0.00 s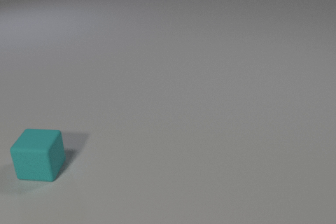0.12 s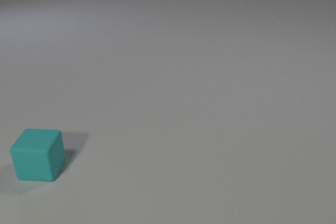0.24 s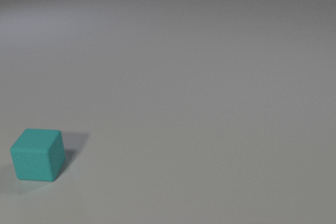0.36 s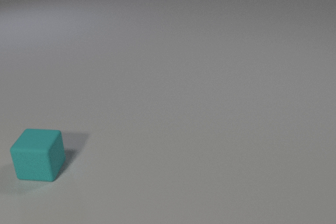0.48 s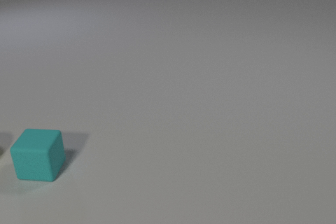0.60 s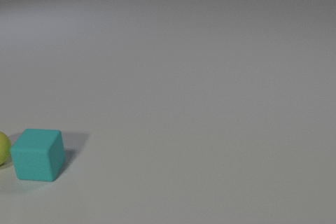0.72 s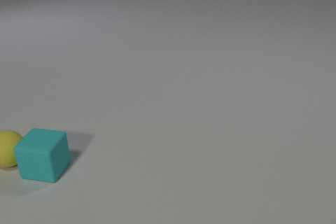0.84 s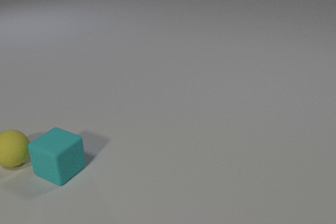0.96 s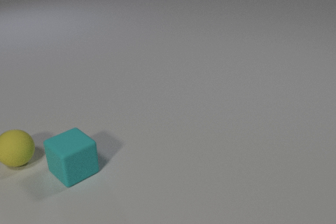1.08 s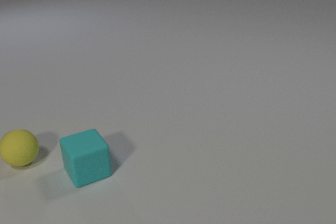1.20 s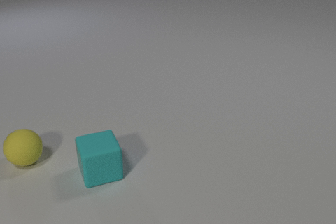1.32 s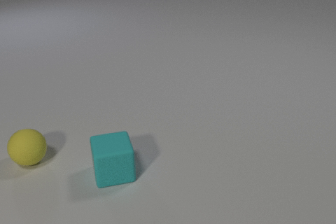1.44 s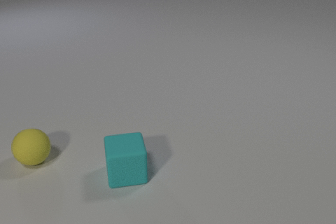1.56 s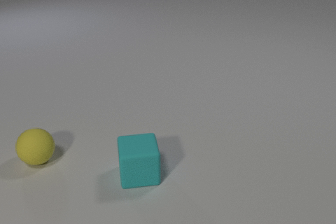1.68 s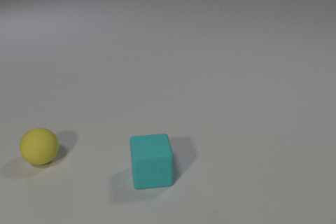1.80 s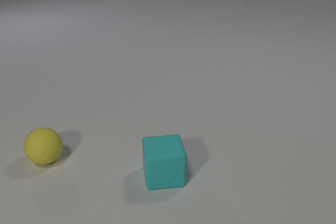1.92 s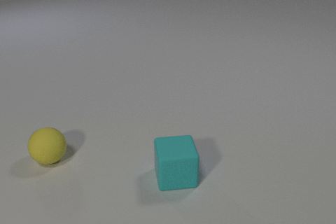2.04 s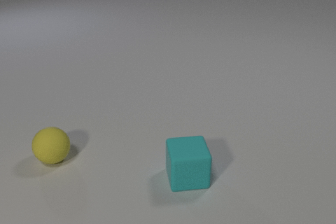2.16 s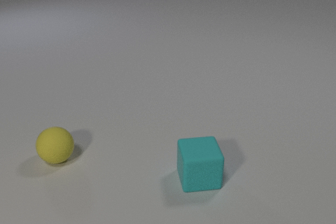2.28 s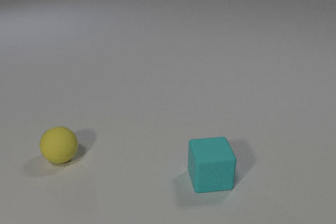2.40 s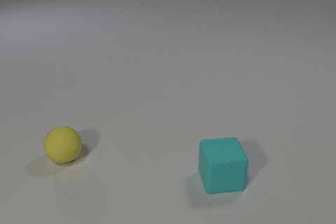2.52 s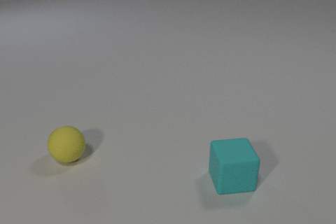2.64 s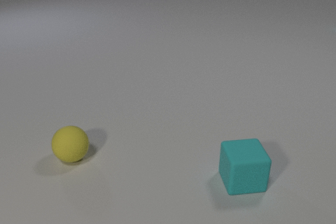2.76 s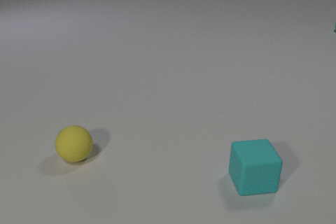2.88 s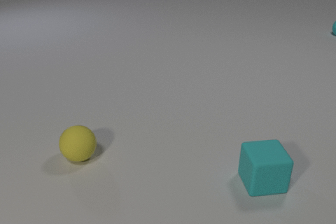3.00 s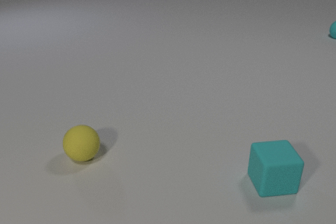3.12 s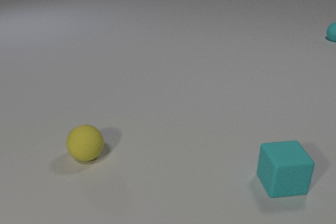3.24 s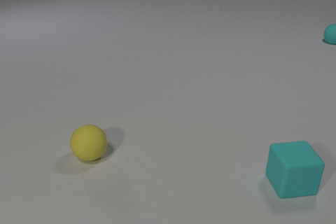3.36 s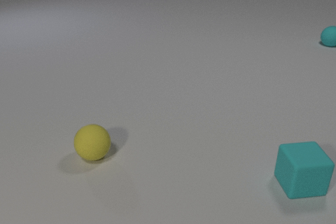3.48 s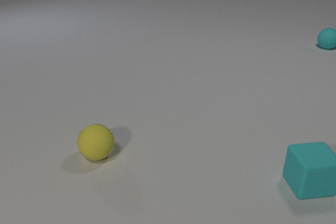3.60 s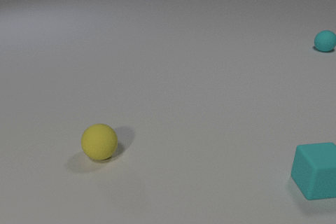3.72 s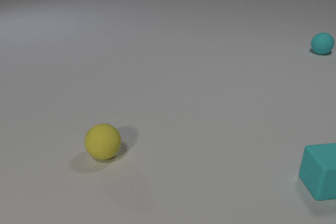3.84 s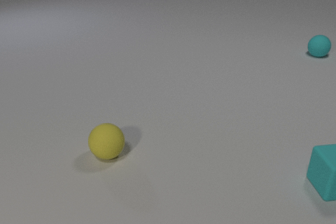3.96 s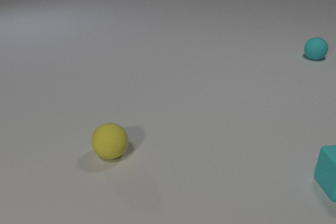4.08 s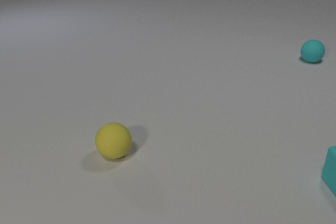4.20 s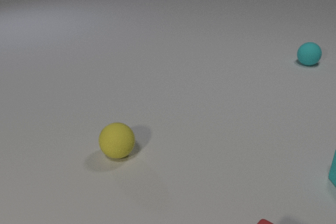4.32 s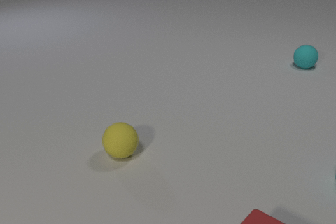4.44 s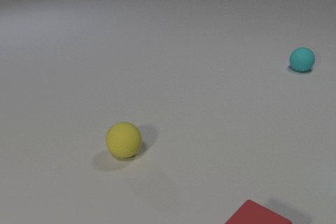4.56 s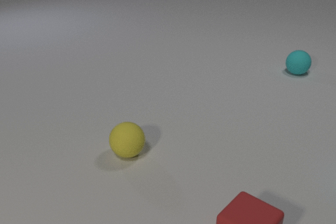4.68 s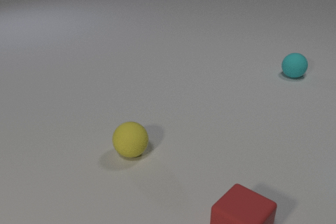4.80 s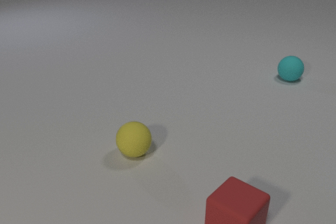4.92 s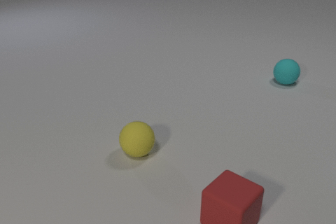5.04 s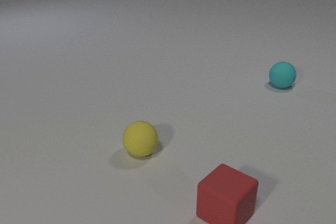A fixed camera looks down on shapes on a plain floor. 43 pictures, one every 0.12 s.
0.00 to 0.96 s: The yellow rubber sphere comes in at the left edge, rolls to the right and toward the camera. The cyan rubber cube slides to the right, spins so that its near face slides to the left, clockwise seen from above. The yellow rubber sphere and the cyan rubber cube collide.
0.96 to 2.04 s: The yellow rubber sphere rolls to the right. The cyan rubber cube slides to the right, spins clockwise seen from above by about 30 degrees, its near face sliding to the left.
2.04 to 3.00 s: The yellow rubber sphere rolls to the right. The cyan rubber cube slides to the right. The cyan rubber sphere comes in at the right edge, rolls toward the camera.
3.00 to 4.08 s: The yellow rubber sphere rolls to the right. The cyan rubber cube slides to the right. The cyan rubber sphere rolls toward the camera.
4.08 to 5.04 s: The yellow rubber sphere rolls to the right. The cyan rubber cube slides to the right, leaves at the right edge. The red rubber cube comes in at the bottom edge, slides away from the camera and to the left. The cyan rubber sphere rolls toward the camera.
What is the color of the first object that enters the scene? yellow.
How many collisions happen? 1.
How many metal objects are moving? 0.
